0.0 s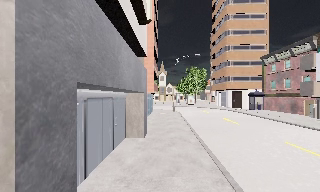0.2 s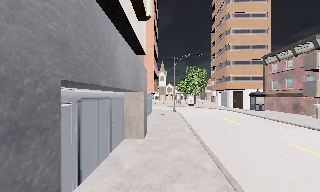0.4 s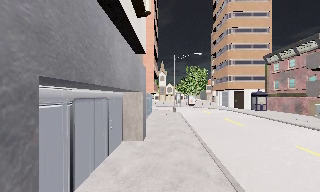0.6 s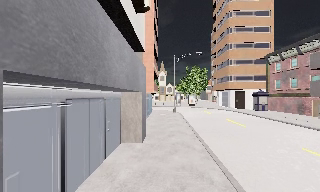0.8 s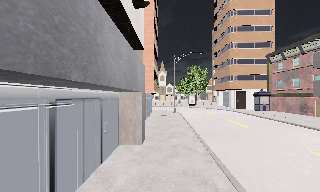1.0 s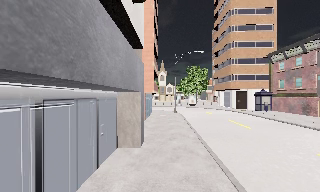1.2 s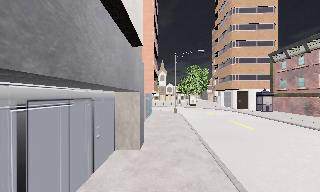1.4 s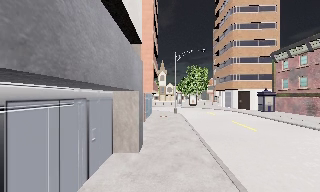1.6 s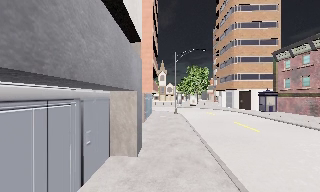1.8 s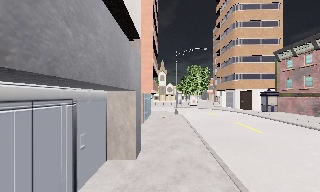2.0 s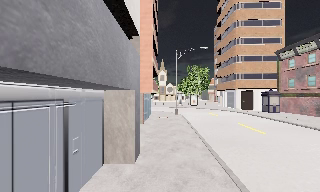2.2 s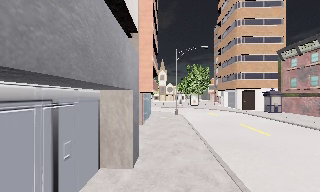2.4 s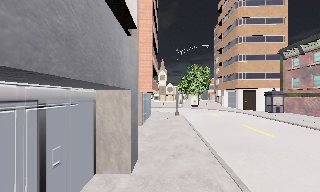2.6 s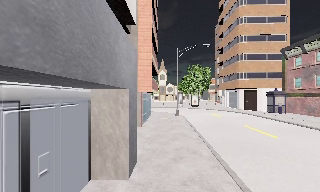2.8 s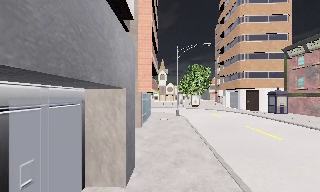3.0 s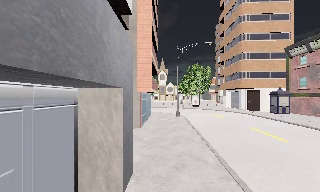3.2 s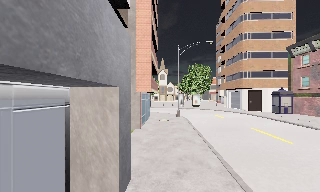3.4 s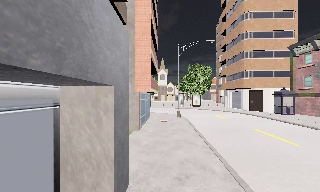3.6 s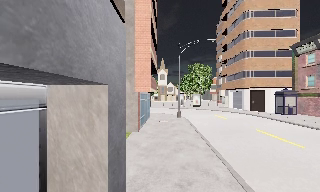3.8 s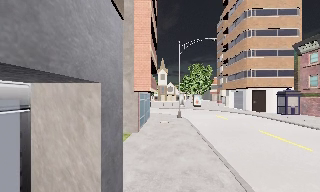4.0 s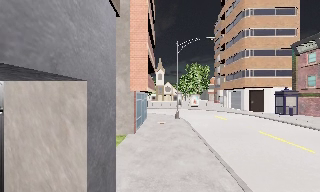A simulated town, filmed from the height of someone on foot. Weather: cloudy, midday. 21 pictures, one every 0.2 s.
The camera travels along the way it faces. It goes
forward.
0.0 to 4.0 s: The camera travels forward, about 6 m, so what stands in front looms larger.
The film runs forward here.
